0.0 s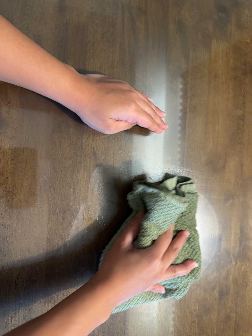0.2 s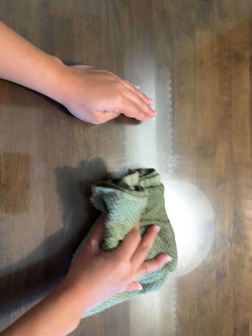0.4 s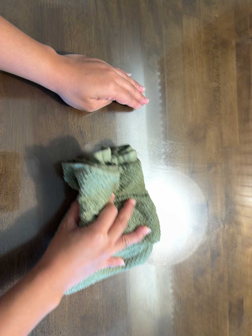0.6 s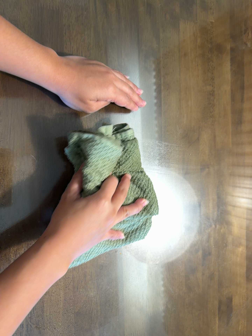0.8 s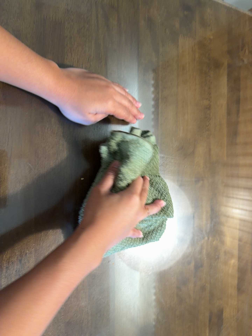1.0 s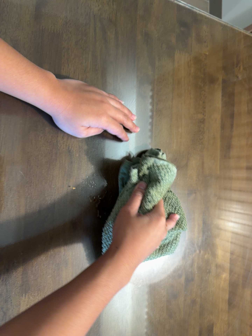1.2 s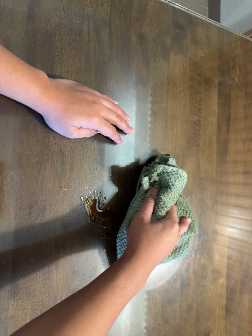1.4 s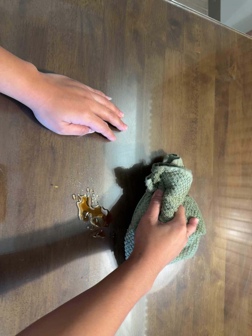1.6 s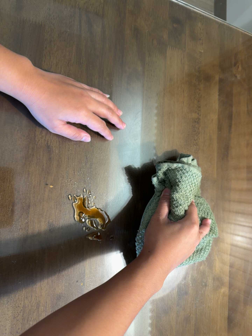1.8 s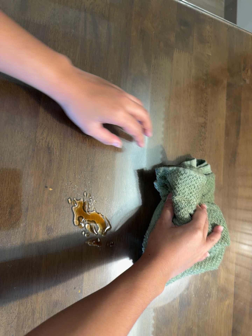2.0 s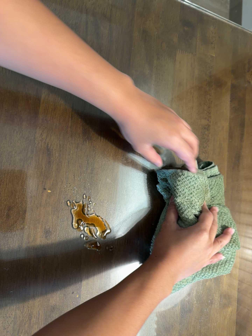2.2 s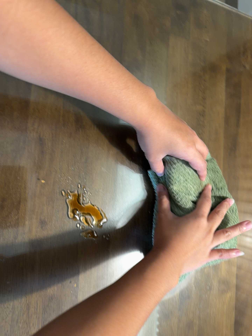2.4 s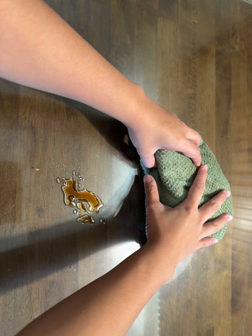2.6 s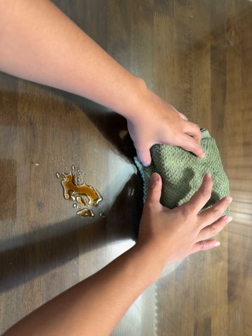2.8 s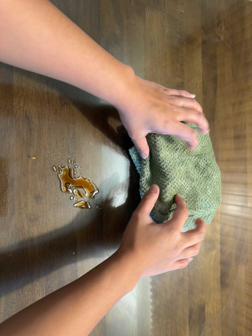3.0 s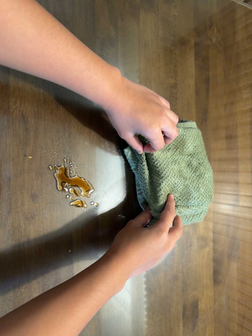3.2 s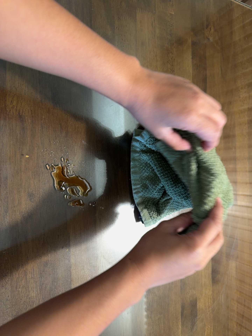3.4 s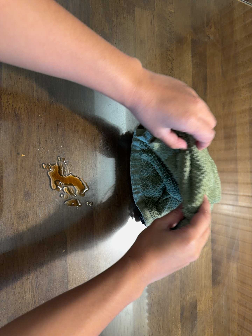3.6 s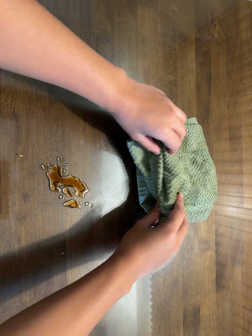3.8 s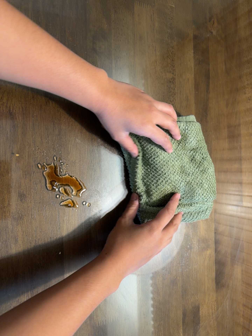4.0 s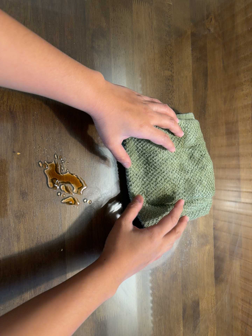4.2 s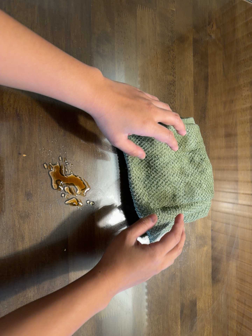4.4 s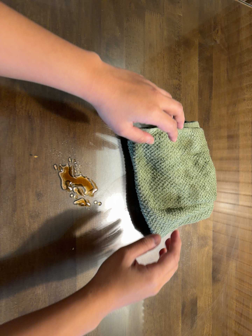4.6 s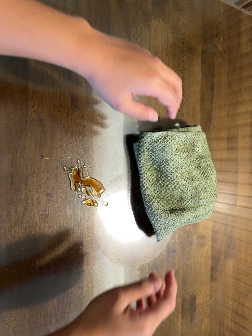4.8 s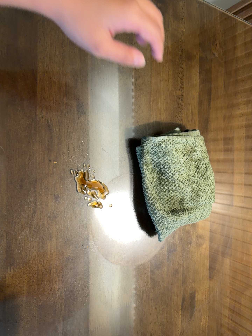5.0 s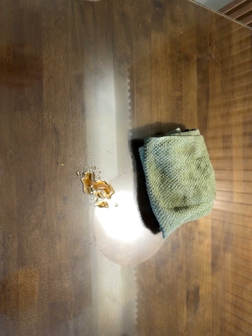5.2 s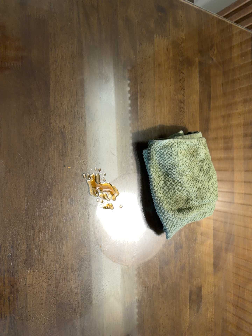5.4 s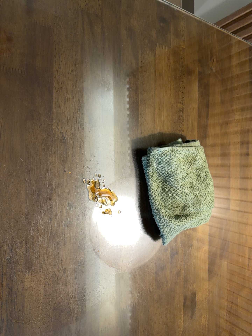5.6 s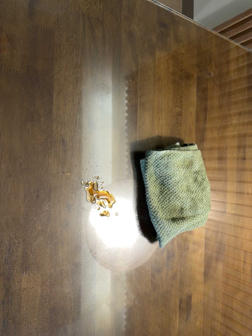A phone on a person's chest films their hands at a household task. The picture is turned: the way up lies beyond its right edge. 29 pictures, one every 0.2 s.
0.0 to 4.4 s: The camera travels toward the bottom of its view, about 7 cm, so close, fixed things drift upward.
4.4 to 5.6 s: The camera travels to its left and backward, about 9 cm.
The film runs backward here.
